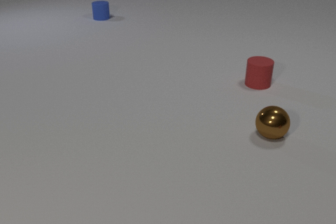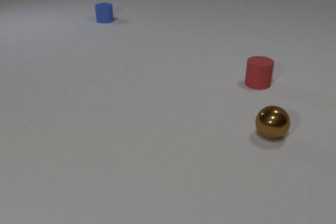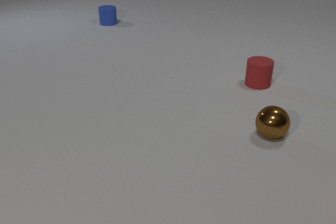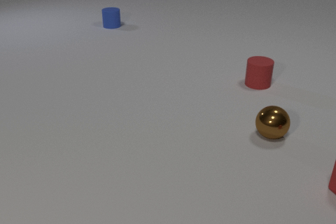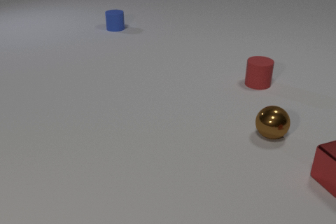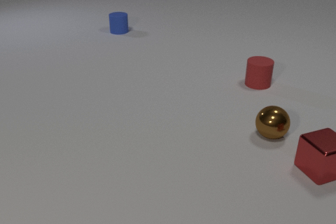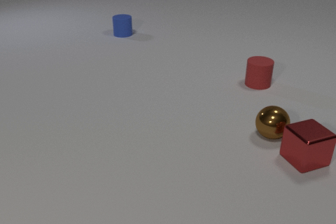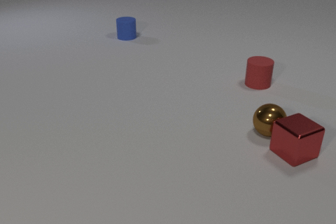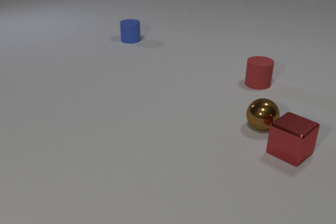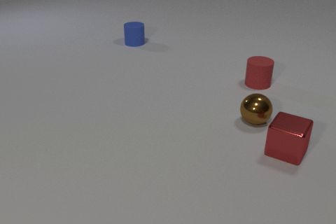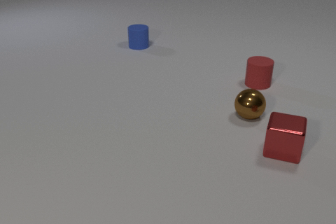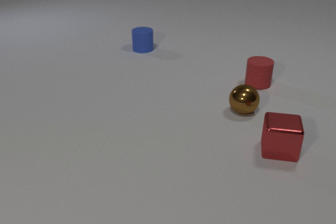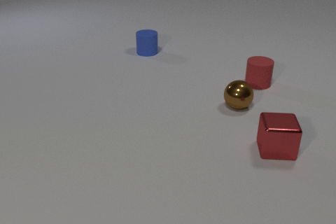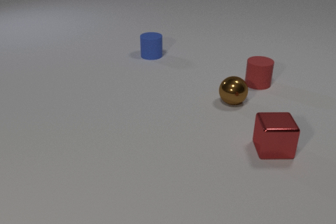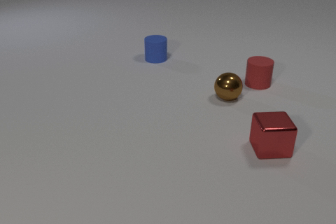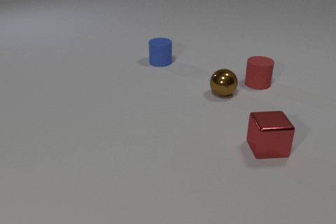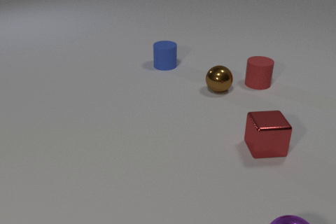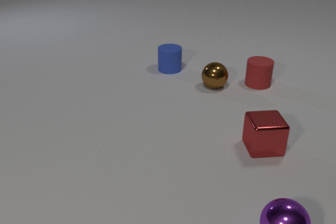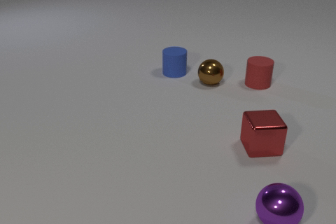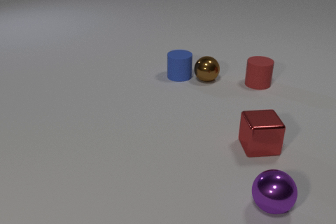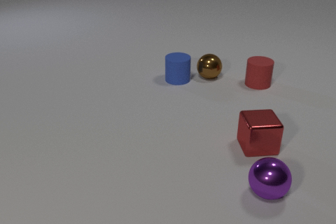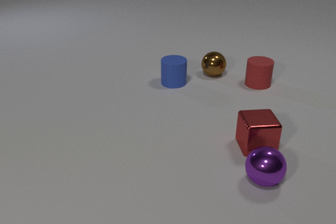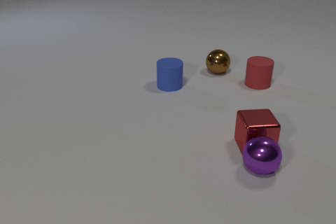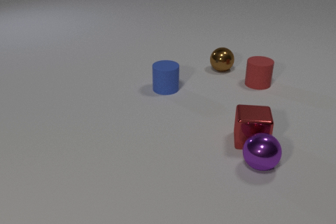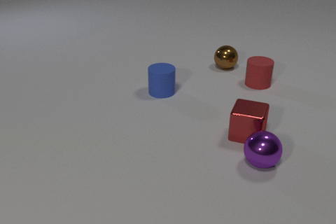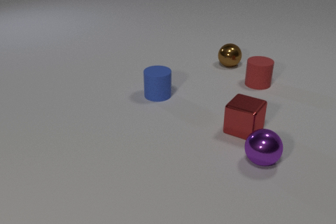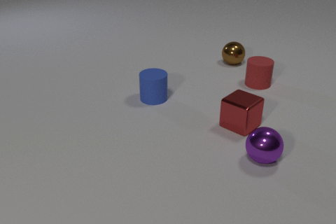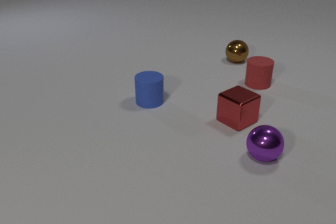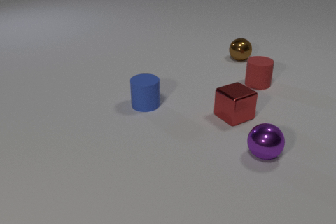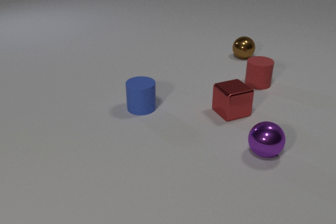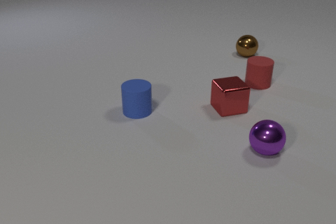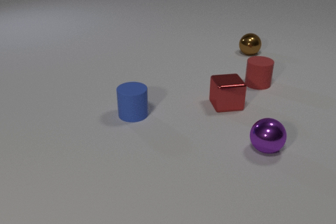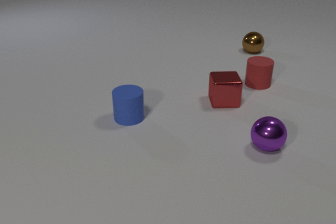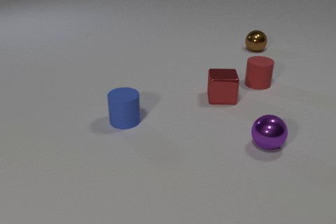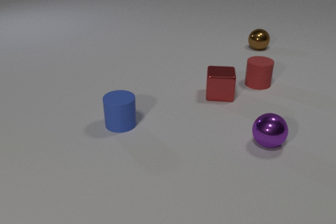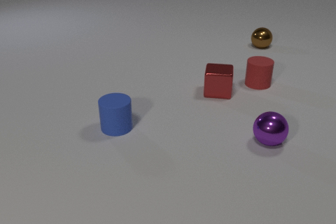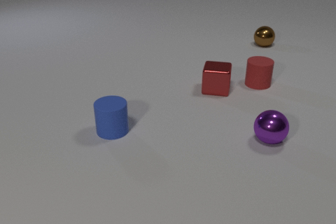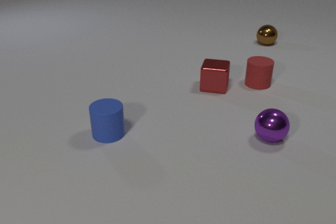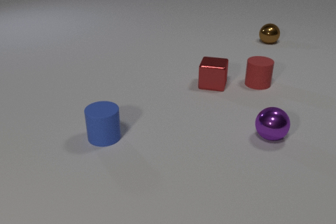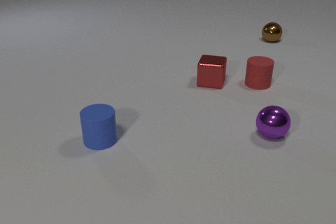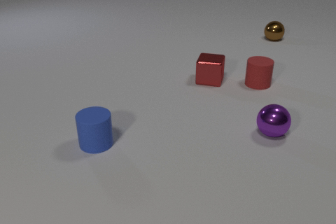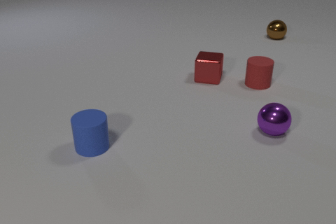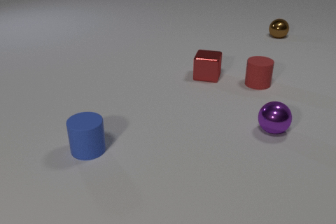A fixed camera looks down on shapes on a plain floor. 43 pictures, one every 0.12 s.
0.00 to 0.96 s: The red metal cube comes in at the right edge, slides to the left and away from the camera, spins so that its near face slides to the right, counterclockwise seen from above. The brown metal sphere rolls away from the camera and to the left. The blue rubber cylinder slides toward the camera. The red metal cube and the brown metal sphere collide.
0.96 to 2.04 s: The red metal cube slides to the left, spins so that its near face slides to the right, counterclockwise seen from above. The brown metal sphere rolls away from the camera and to the left. The purple metal sphere comes in at the bottom edge, rolls away from the camera. The blue rubber cylinder slides toward the camera and to the right.
2.04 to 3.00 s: The red metal cube slides away from the camera and to the left, spins so that its near face slides to the left, clockwise seen from above. The brown metal sphere rolls away from the camera. The purple metal sphere rolls away from the camera. The blue rubber cylinder slides toward the camera. The brown metal sphere and the blue rubber cylinder collide. The red metal cube and the purple metal sphere collide.
3.00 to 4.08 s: The red metal cube slides away from the camera, spins clockwise seen from above by about 60 degrees, its near face sliding to the left. The brown metal sphere rolls away from the camera and to the right. The purple metal sphere rolls away from the camera. The blue rubber cylinder slides toward the camera and to the left.
4.08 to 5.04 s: The red metal cube slides away from the camera. The brown metal sphere rolls away from the camera and to the right. The purple metal sphere rolls away from the camera. The blue rubber cylinder slides toward the camera and to the left.
Are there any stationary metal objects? no.
How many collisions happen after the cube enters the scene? 3.
How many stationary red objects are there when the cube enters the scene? 1.
